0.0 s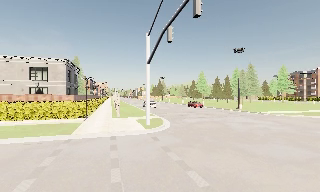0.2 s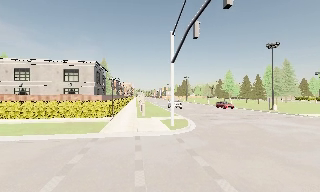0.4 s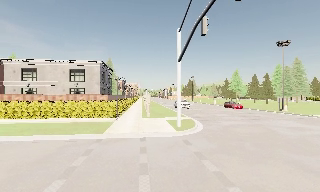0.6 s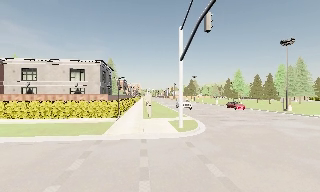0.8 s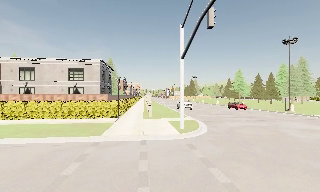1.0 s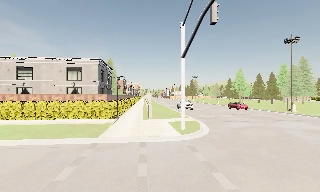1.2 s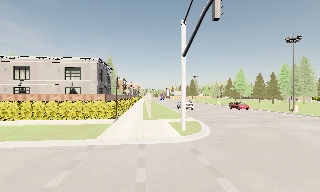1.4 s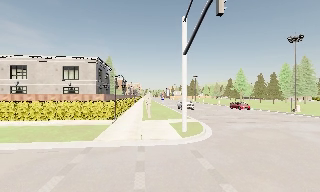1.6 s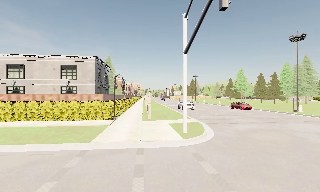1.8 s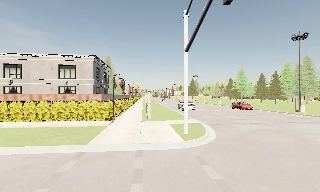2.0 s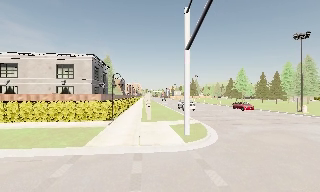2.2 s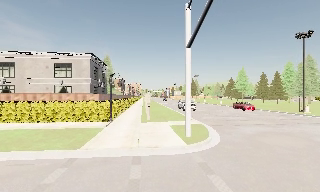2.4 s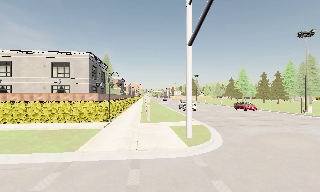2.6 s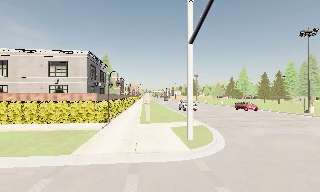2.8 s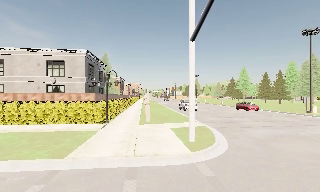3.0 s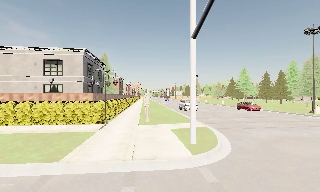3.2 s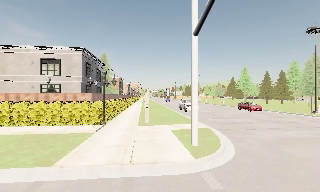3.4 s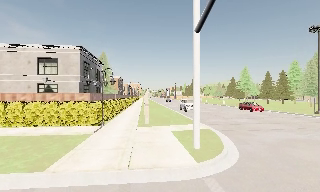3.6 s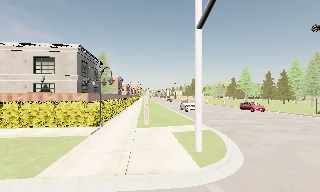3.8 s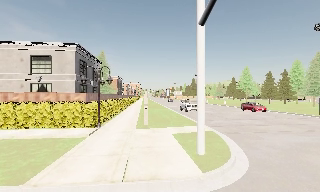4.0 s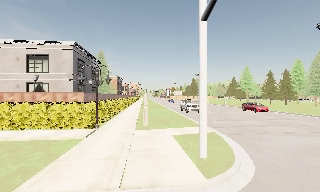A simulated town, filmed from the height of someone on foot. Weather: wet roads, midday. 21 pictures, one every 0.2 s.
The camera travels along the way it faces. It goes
forward.
0.0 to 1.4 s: The camera swings to its left by about 10 degrees, and the scene slides to the right. It travels forward, about 2.5 m, so what stands in front looms larger.
1.4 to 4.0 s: The camera travels forward, about 5 m, so what stands in front looms larger.
The film runs forward here.
